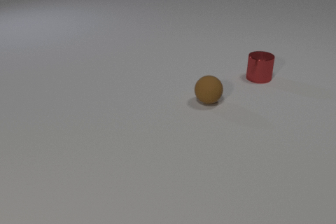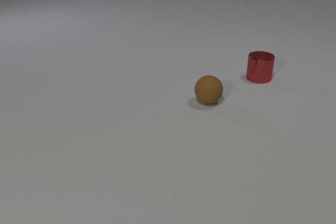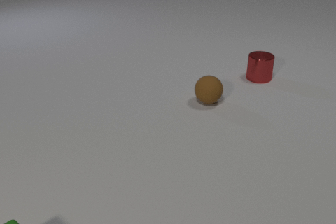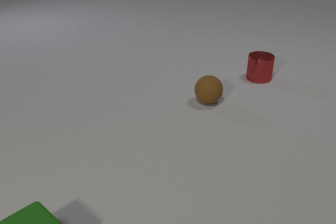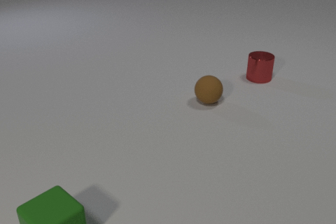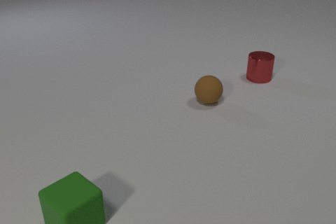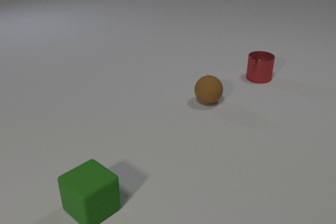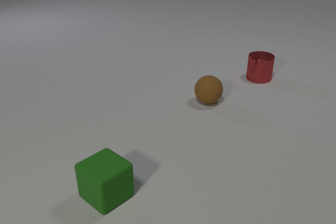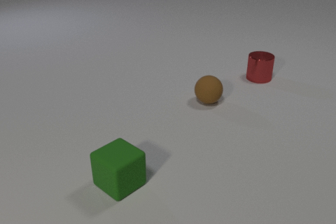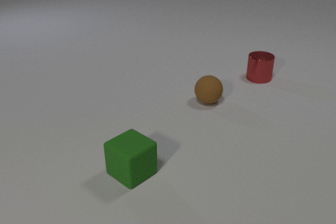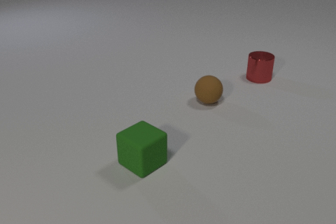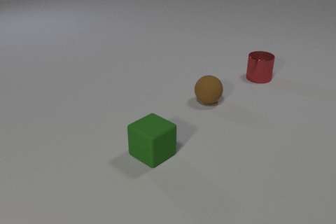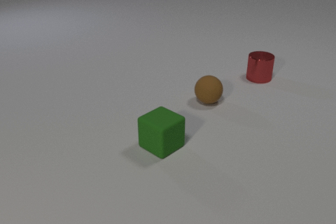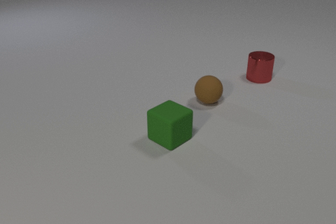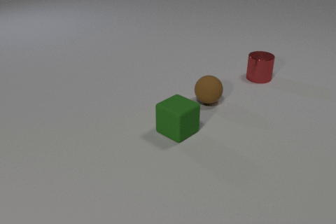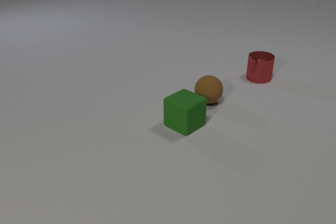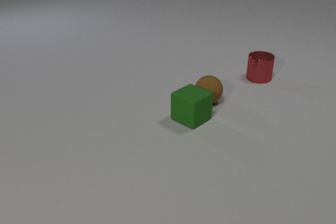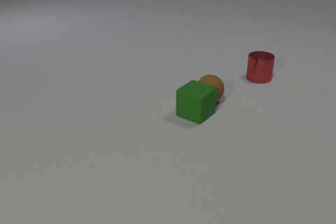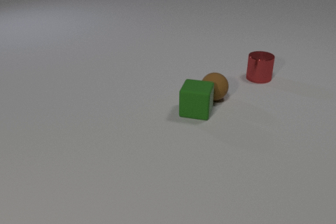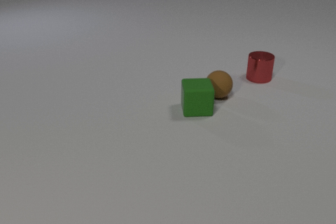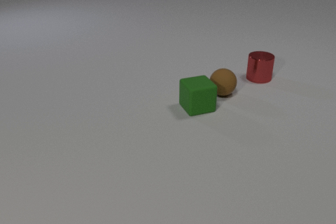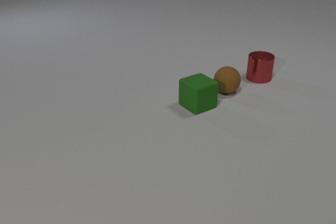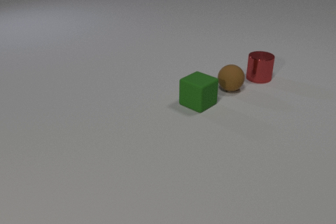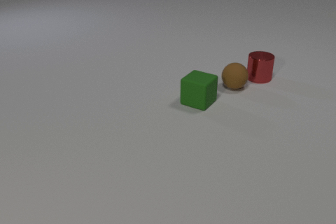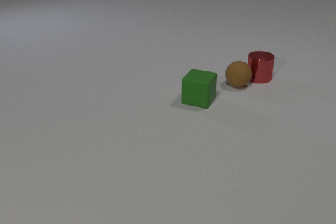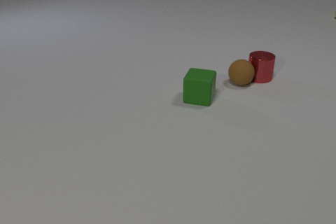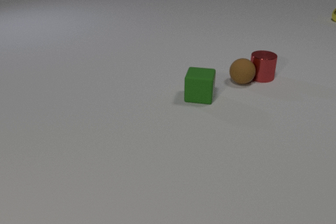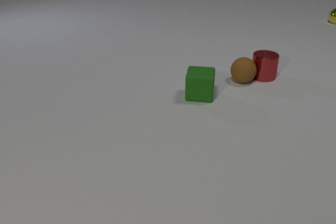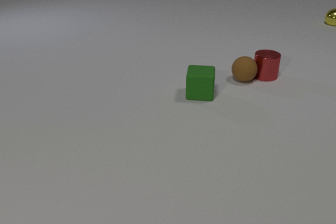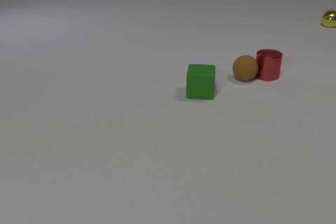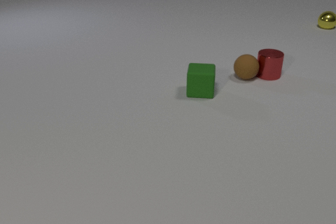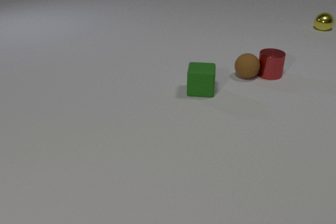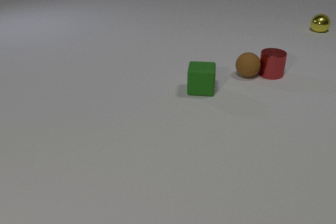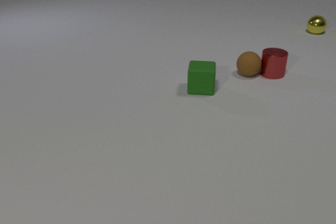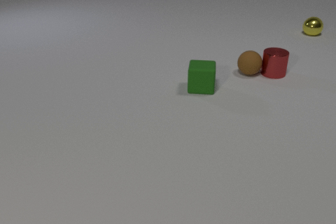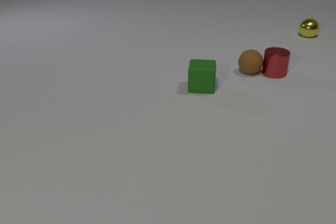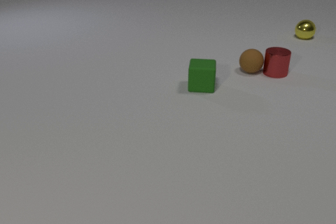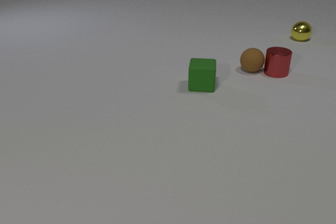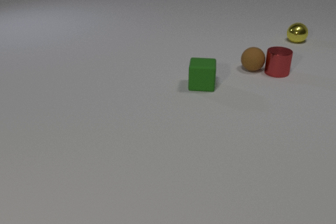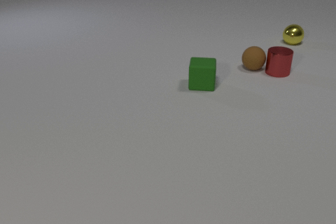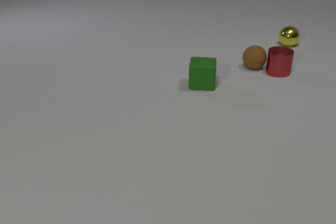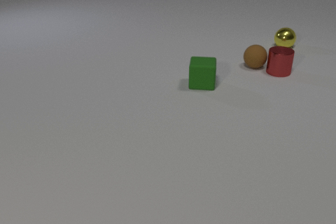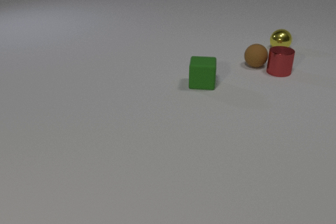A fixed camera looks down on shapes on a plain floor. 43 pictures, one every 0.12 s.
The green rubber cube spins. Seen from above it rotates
counterclockwise.
The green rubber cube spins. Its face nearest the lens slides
to the right.
0.00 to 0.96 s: The green rubber cube comes in at the bottom edge, slides to the right and away from the camera.
0.96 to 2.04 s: The green rubber cube slides away from the camera and to the right. The green rubber cube and the brown rubber sphere collide.
2.04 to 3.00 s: The green rubber cube slides away from the camera, spins counterclockwise seen from above by about 105 degrees, its near face sliding to the right. The brown rubber sphere rolls away from the camera and to the right. The brown rubber sphere and the red metal cylinder collide.
3.00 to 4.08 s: The green rubber cube slides away from the camera. The brown rubber sphere rolls away from the camera. The red metal cylinder slides away from the camera and to the right. The yellow metal sphere rolls toward the camera and to the left.
4.08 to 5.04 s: The green rubber cube slides away from the camera. The brown rubber sphere rolls away from the camera. The red metal cylinder slides away from the camera and to the right. The yellow metal sphere rolls toward the camera and to the left.
What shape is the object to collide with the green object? sphere.
What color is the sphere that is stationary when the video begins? brown.
What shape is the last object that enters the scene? sphere.
